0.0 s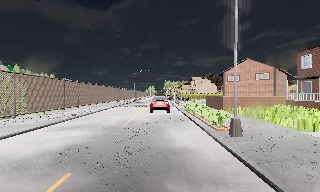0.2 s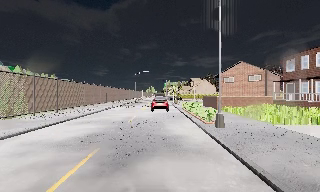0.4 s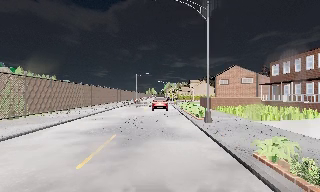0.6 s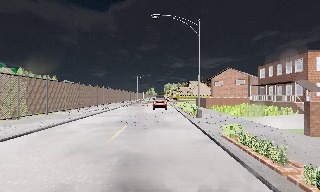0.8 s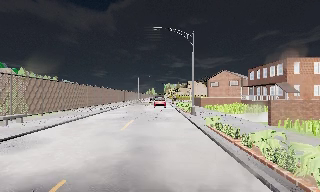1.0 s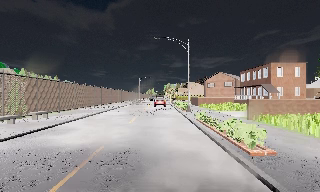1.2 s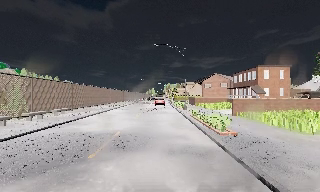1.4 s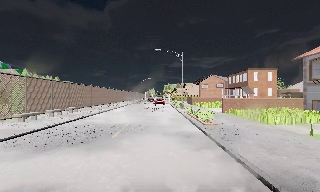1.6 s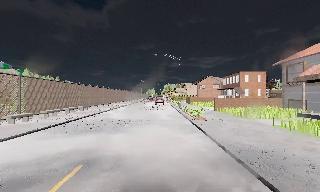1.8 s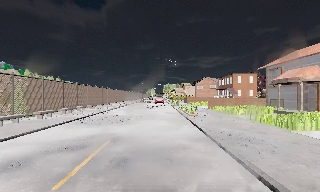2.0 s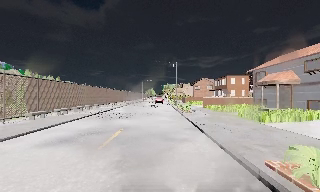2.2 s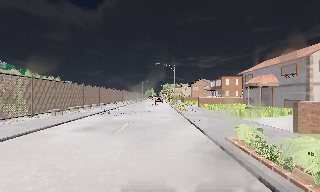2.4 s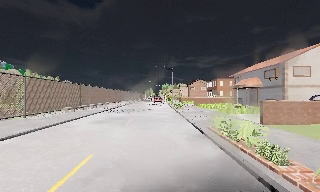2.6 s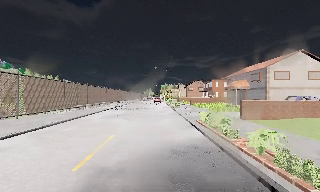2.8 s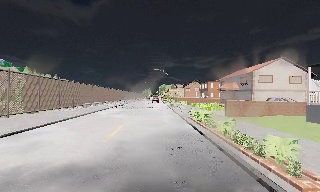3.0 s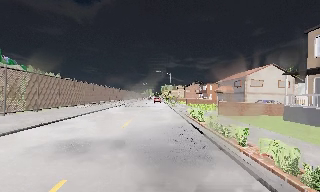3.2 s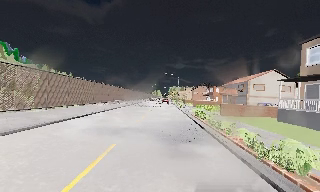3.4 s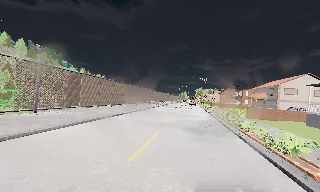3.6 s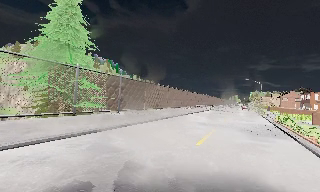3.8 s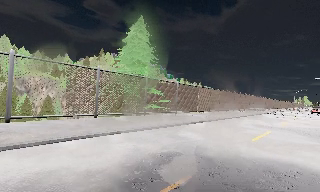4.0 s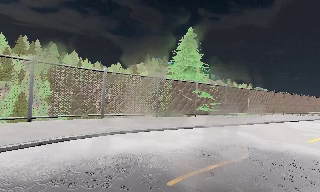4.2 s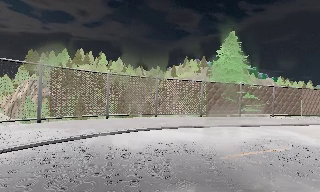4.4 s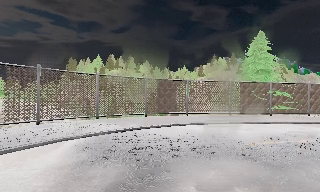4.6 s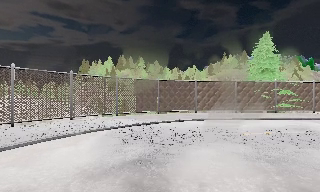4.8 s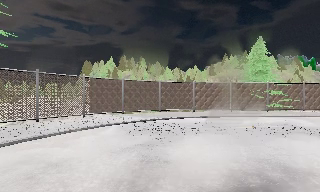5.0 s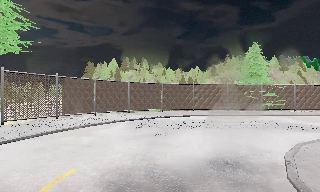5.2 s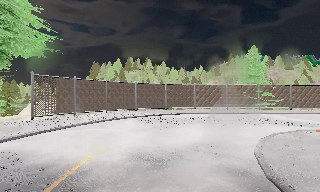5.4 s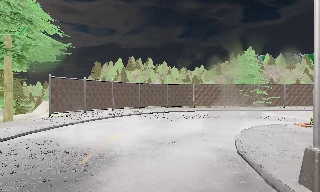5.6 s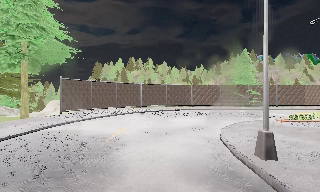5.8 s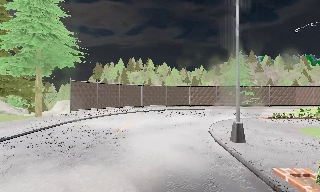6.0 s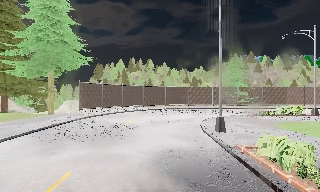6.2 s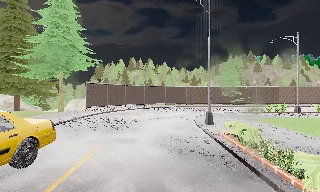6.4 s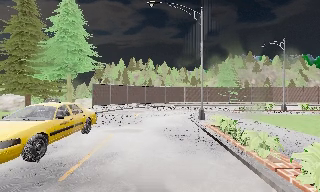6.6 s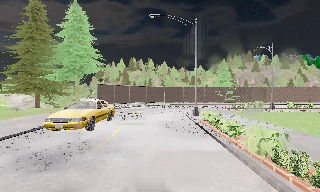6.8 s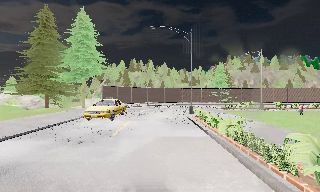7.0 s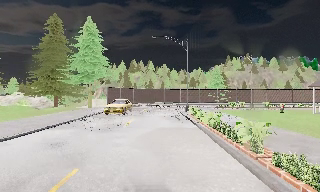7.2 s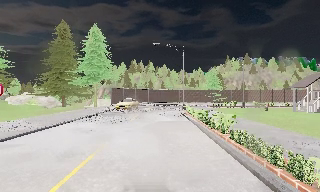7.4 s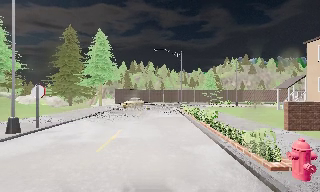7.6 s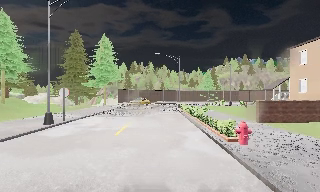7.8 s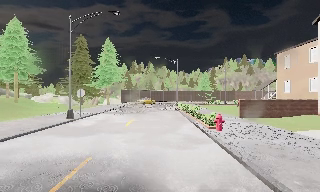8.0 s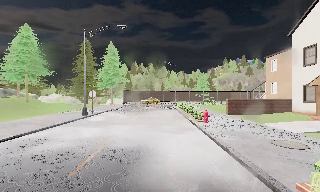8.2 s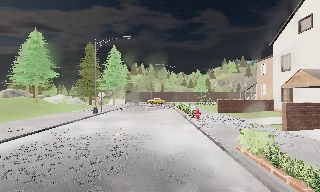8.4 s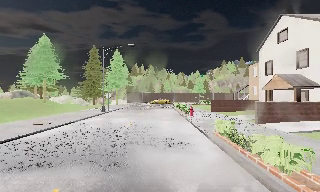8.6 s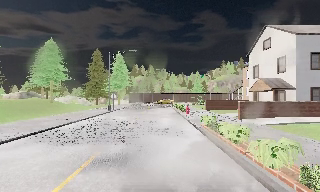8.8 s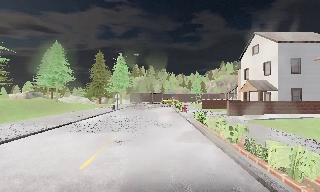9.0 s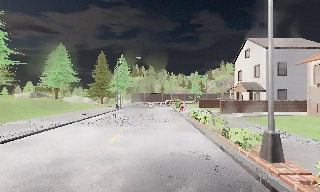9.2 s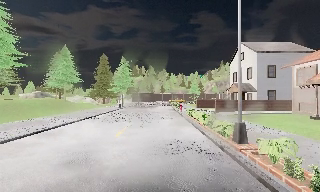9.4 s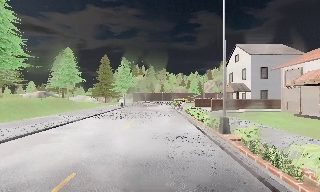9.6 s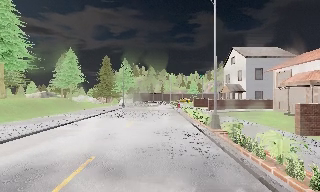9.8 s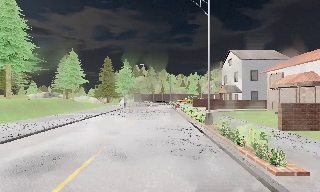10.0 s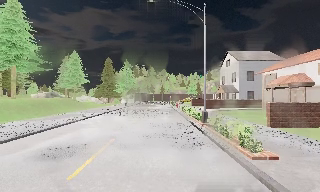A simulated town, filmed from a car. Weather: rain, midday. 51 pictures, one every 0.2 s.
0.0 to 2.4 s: The camera travels backward, about 25 m, so what stands in front gets smaller.
2.4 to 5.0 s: The camera pans to its left, which is counterclockwise from overhead, by about 90 degrees. It travels backward, about 25 m.
5.0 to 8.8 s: The camera travels backward, about 35 m, so what stands in front gets smaller.
8.8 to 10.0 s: The camera travels backward, about 8 m, so what stands in front gets smaller. It loses speed.
The film runs backward here.
